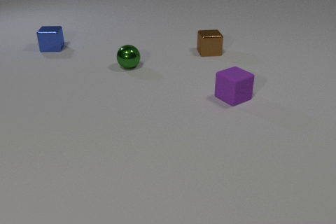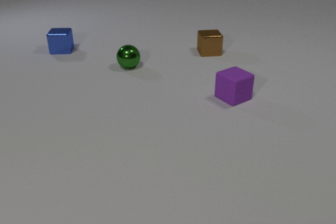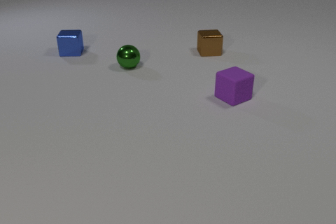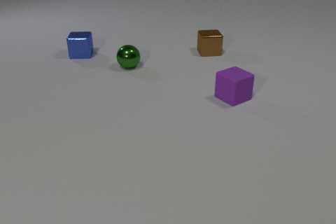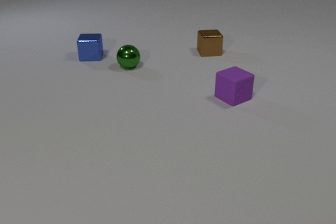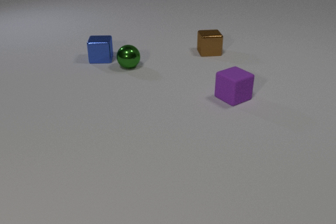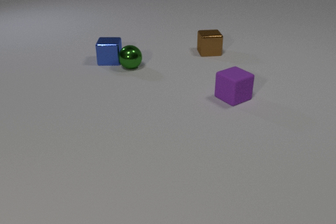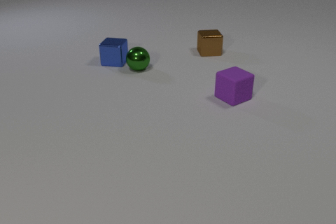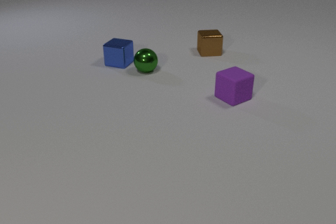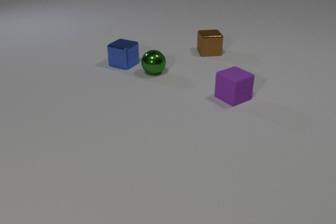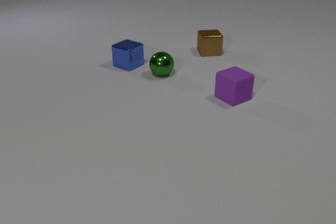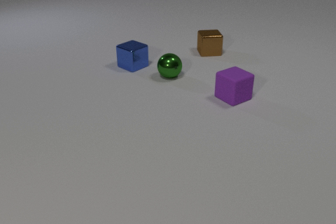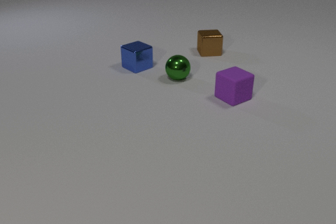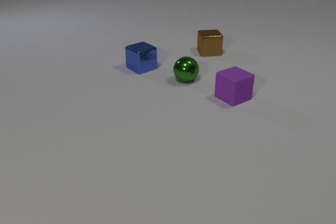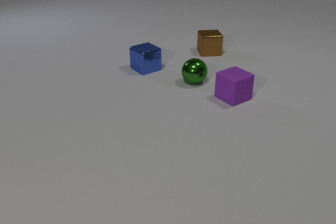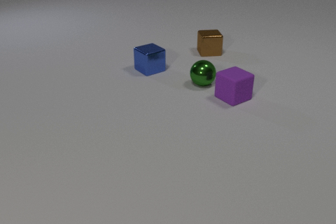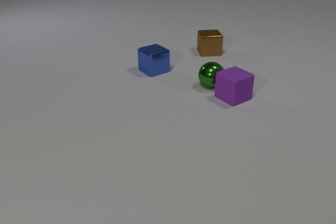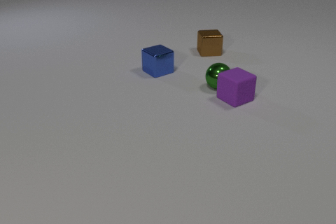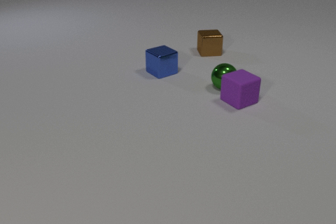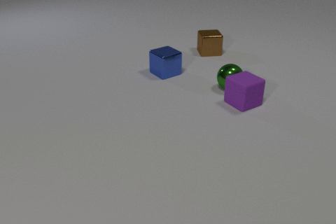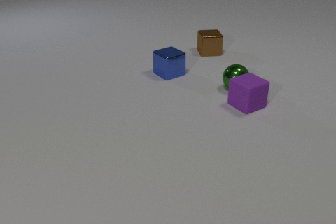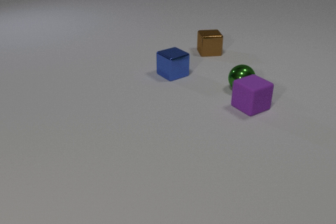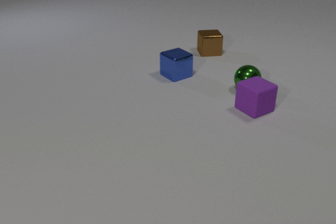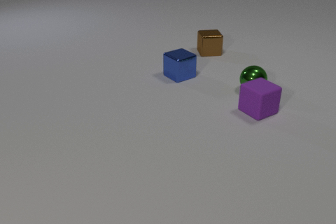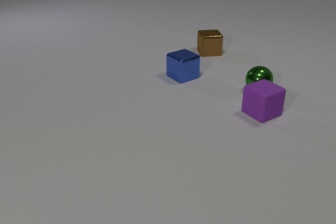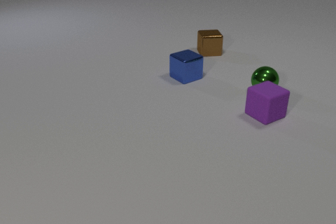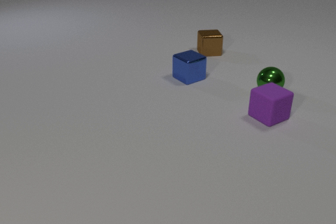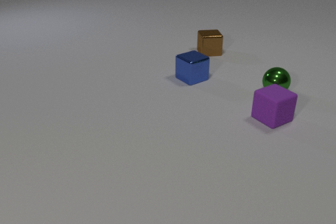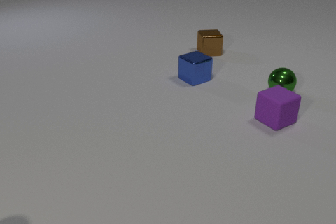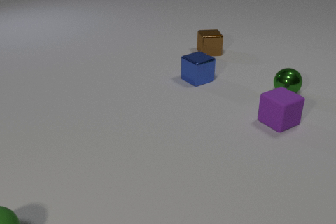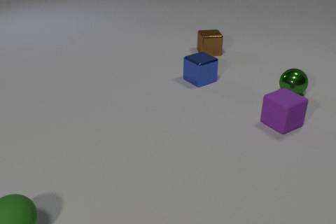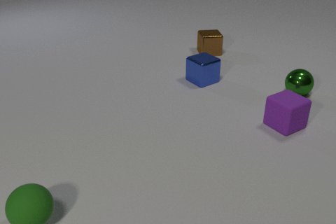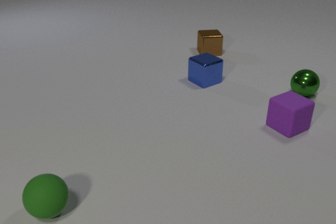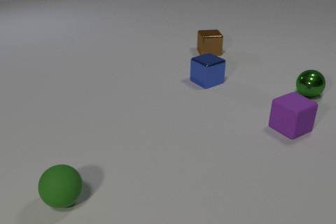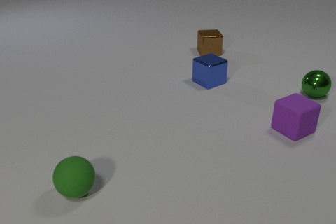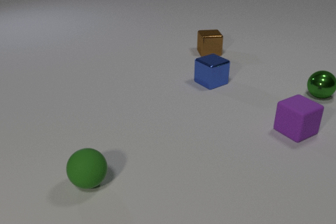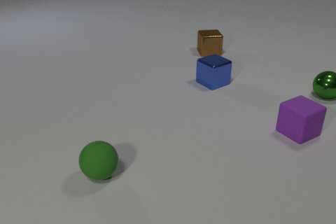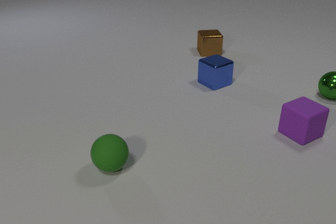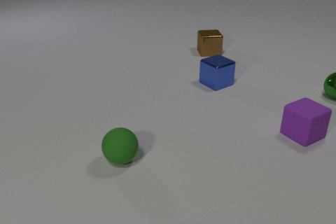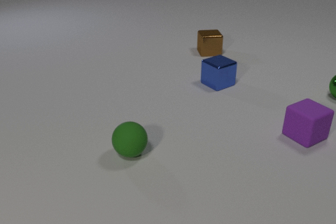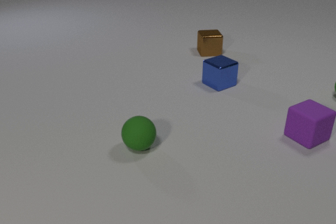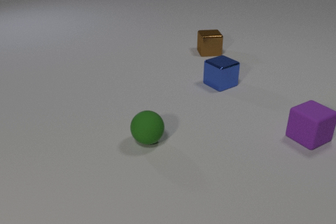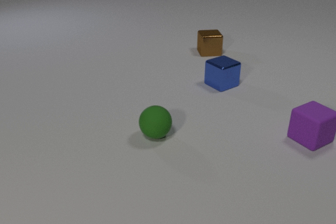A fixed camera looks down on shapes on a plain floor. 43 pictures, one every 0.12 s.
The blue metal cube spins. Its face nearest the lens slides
to the left.
The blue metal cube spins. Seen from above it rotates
clockwise.
0.00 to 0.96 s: The blue metal cube slides to the right and toward the camera, spins clockwise seen from above by about 15 degrees, its near face sliding to the left. The green metal sphere rolls to the right and toward the camera. The blue metal cube and the green metal sphere collide.
0.96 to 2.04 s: The blue metal cube slides to the right and toward the camera, spins clockwise seen from above by about 30 degrees, its near face sliding to the left. The green metal sphere rolls to the right and toward the camera. The green metal sphere and the purple rubber cube collide.
2.04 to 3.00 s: The blue metal cube slides to the right and toward the camera. The green metal sphere rolls to the right. The purple rubber cube slides to the right and toward the camera.
3.00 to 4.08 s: The blue metal cube slides to the right. The green metal sphere rolls to the right. The purple rubber cube slides to the right and toward the camera. The green rubber sphere comes in at the bottom edge, rolls to the right and away from the camera.
4.08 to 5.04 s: The blue metal cube slides to the right. The green metal sphere rolls to the right, leaves at the right edge. The purple rubber cube slides to the right and toward the camera. The green rubber sphere rolls away from the camera and to the right.
How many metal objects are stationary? 1.
What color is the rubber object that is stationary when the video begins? purple.
What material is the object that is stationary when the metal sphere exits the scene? metal.
